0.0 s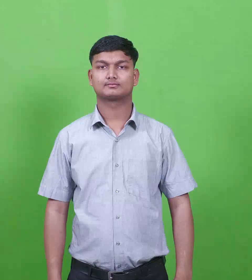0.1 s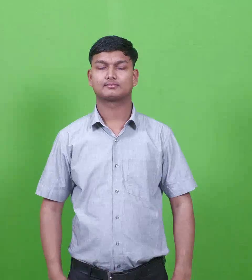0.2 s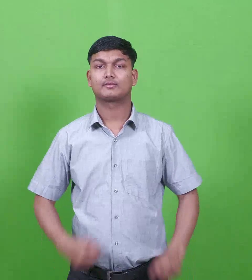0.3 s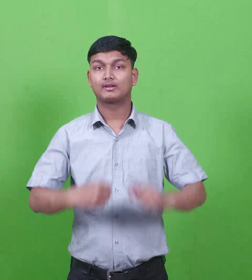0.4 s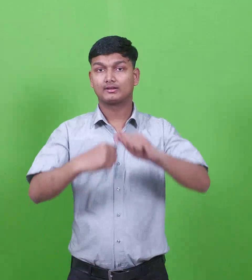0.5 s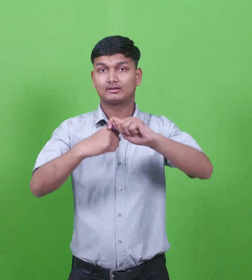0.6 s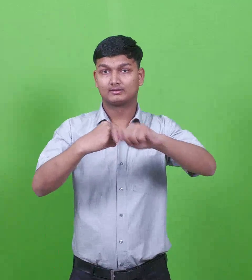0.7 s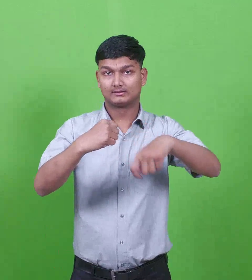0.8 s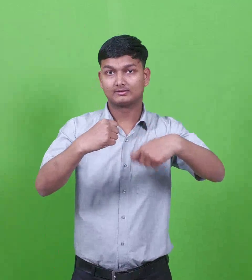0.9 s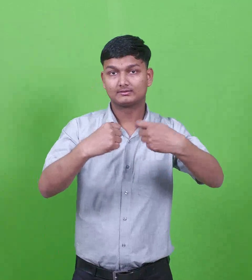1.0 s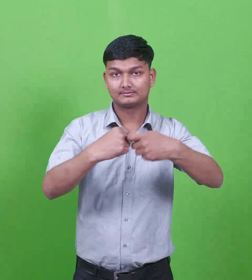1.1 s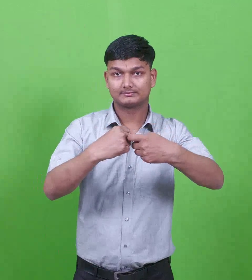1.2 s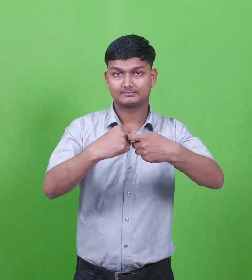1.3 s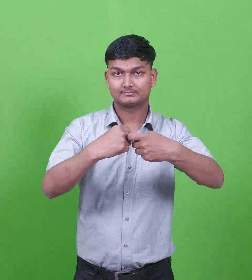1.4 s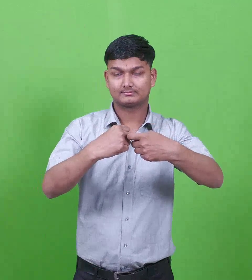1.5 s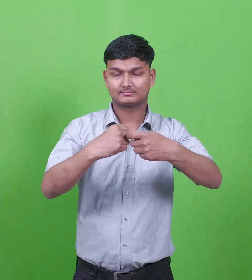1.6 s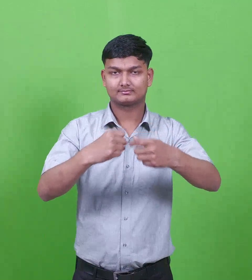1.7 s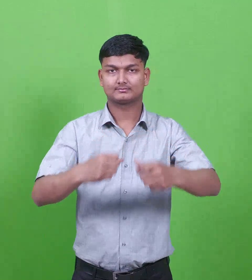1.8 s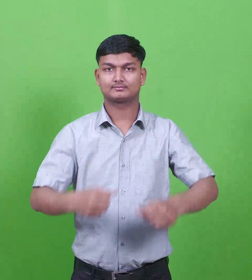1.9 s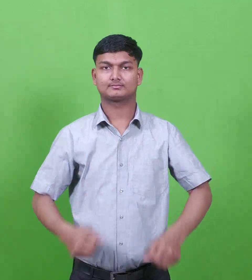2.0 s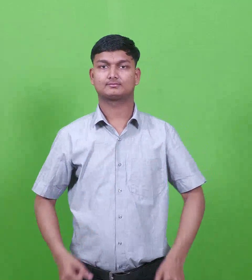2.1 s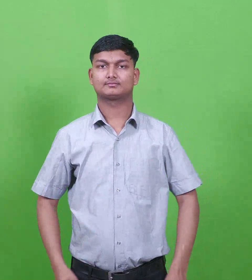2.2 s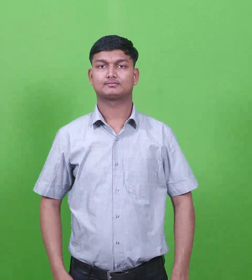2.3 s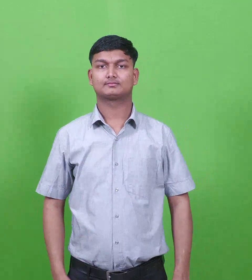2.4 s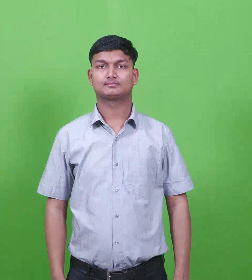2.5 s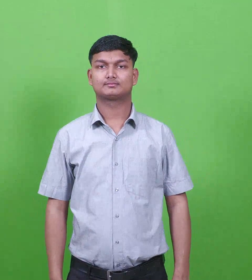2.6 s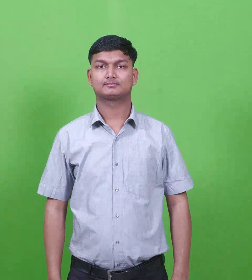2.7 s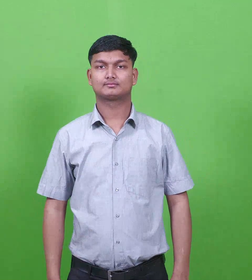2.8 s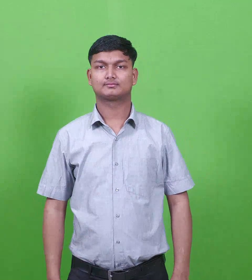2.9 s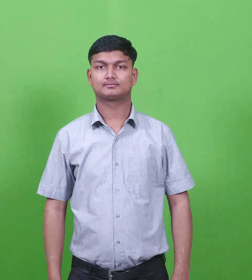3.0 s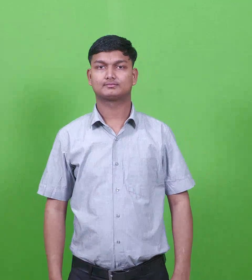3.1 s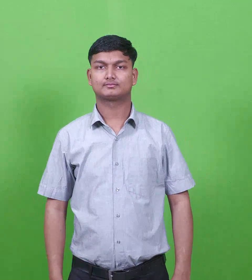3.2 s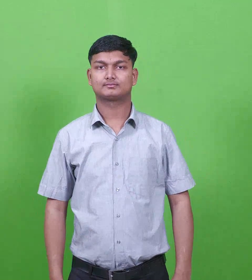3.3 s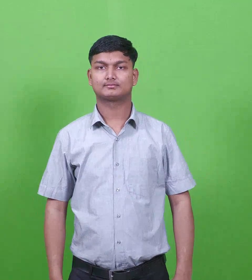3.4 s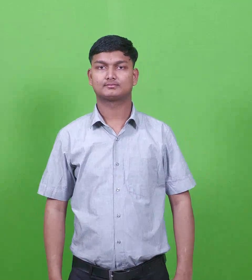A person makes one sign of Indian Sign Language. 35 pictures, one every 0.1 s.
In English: anath
